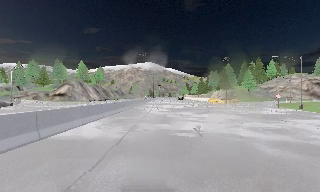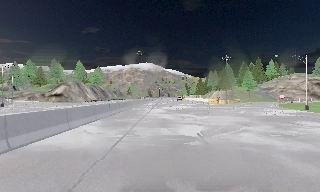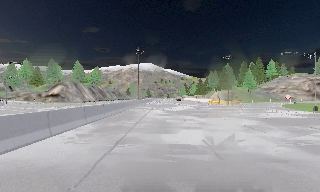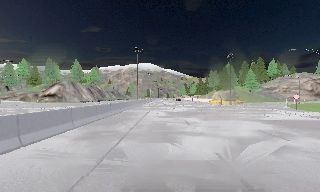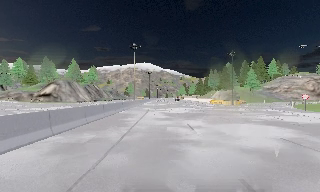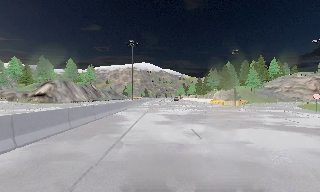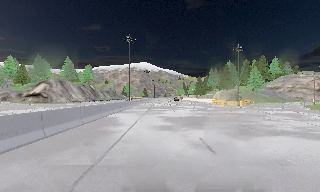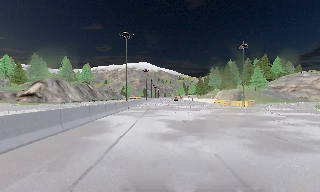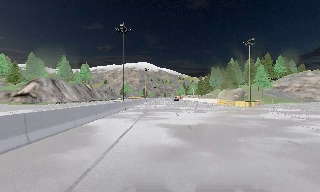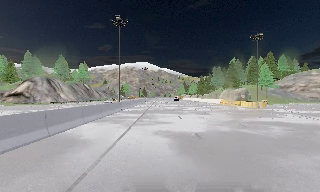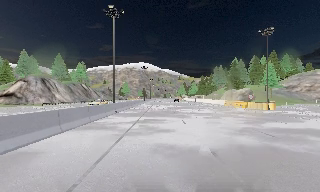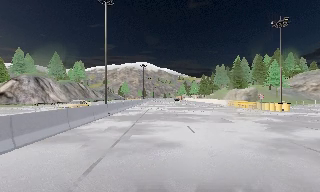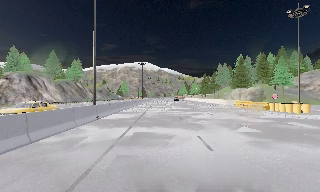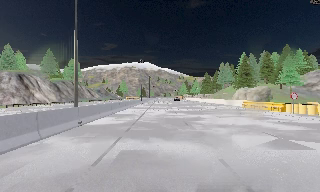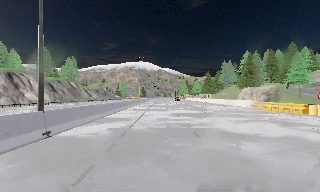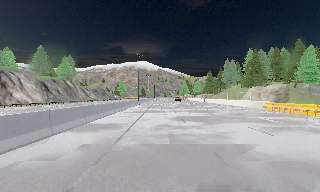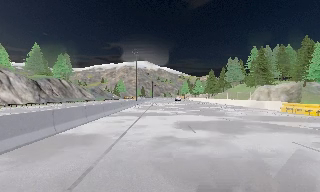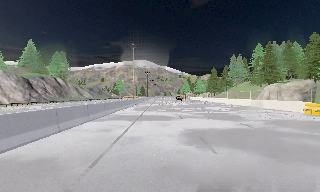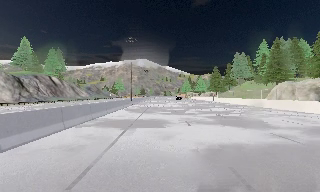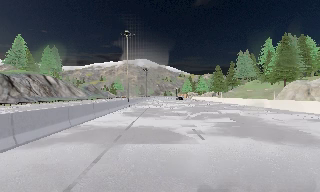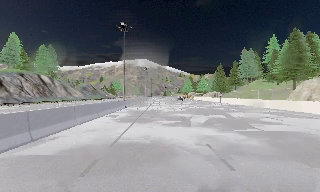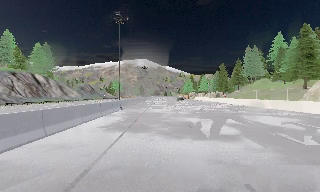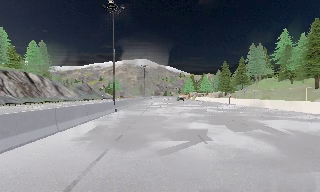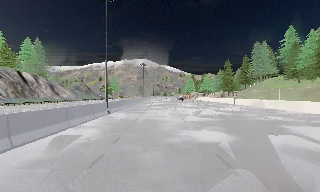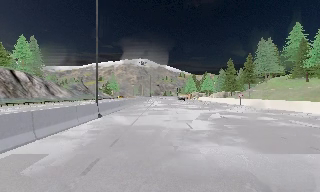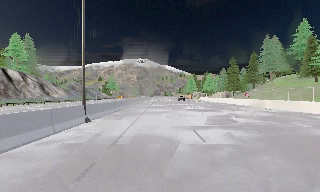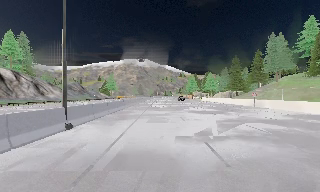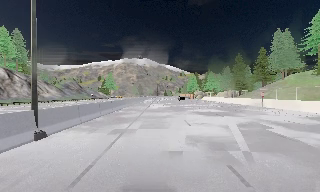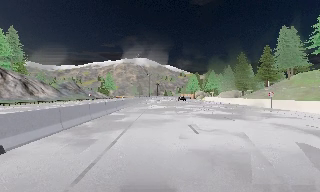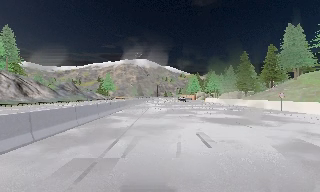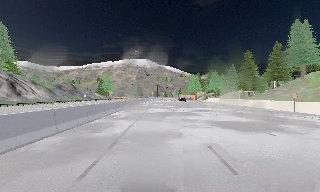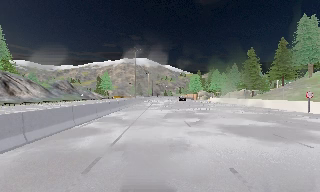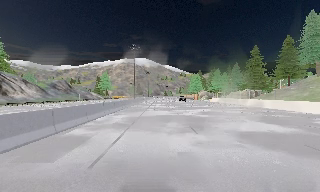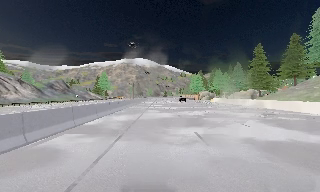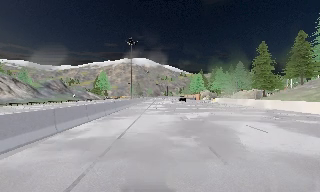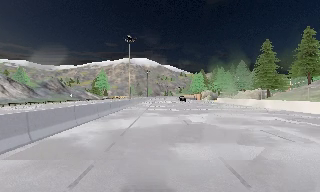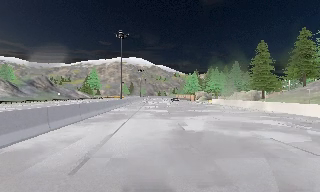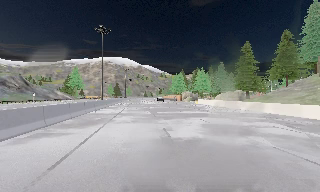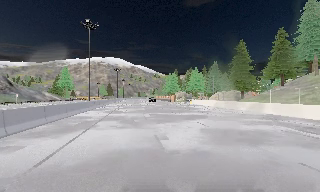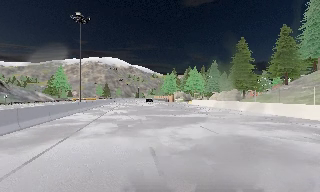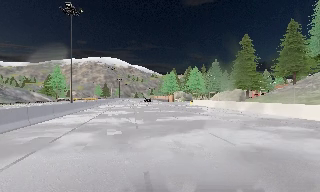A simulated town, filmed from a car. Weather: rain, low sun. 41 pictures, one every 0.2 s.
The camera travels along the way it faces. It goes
forward.
0.0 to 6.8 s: The camera travels forward, about 75 m, so what stands in front looms larger.
6.8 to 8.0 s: The camera swings to its right by about 10 degrees, and the scene slides to the left. It travels forward, about 10 m, so what stands in front looms larger.
The film runs forward here.
